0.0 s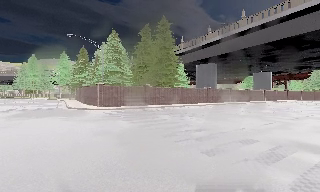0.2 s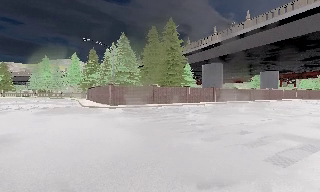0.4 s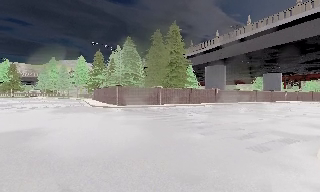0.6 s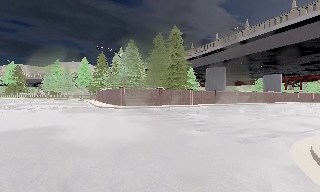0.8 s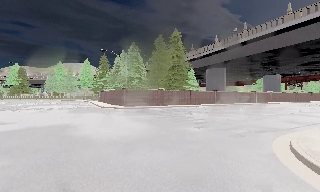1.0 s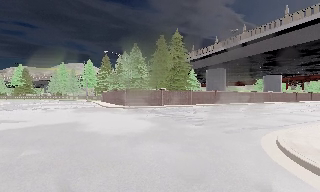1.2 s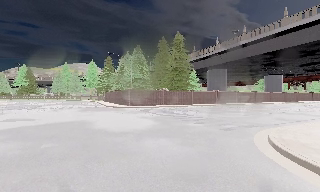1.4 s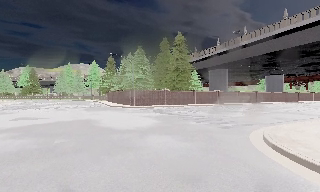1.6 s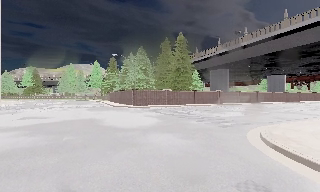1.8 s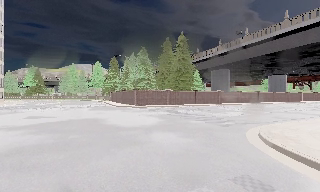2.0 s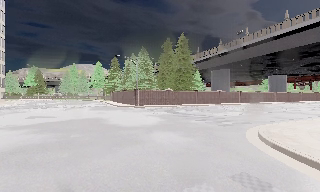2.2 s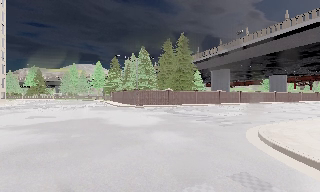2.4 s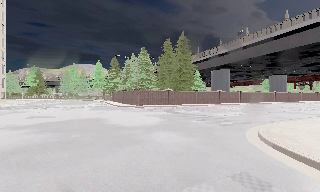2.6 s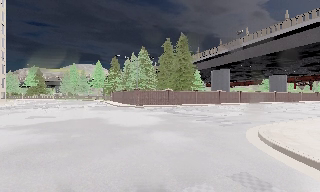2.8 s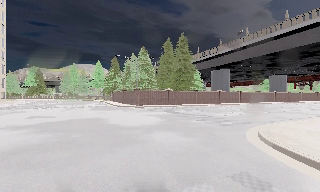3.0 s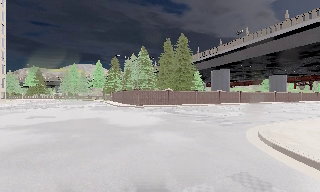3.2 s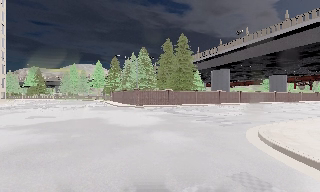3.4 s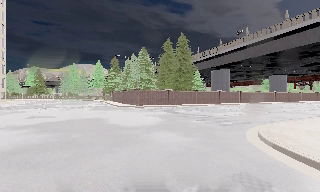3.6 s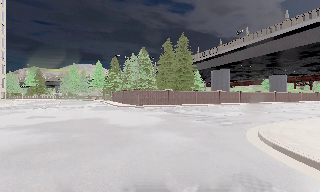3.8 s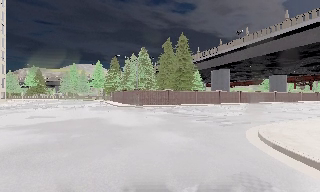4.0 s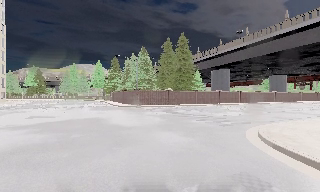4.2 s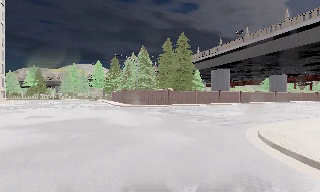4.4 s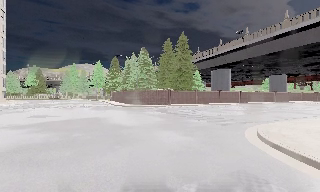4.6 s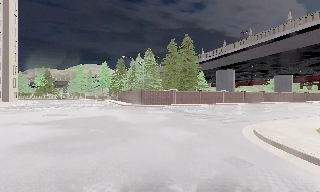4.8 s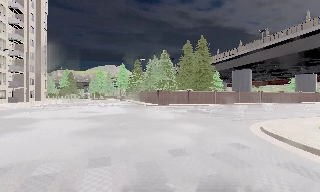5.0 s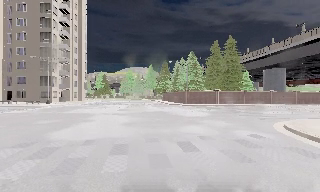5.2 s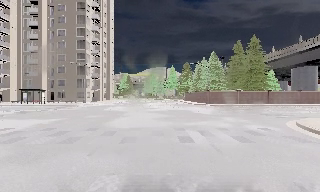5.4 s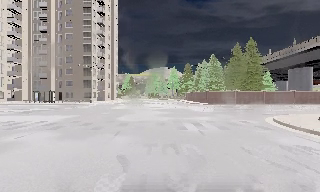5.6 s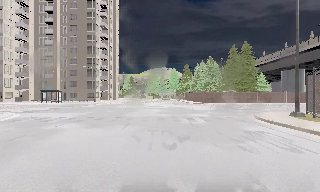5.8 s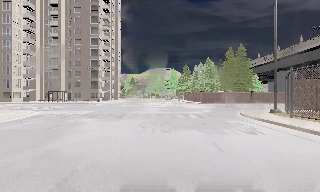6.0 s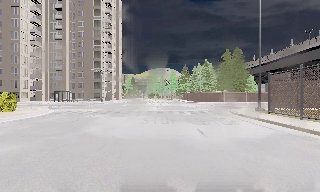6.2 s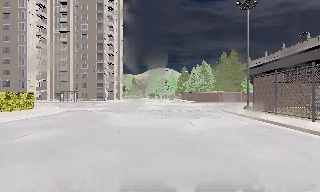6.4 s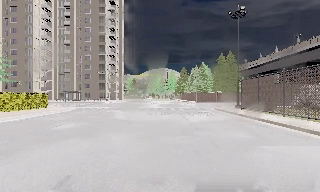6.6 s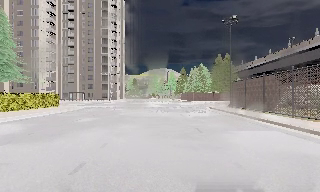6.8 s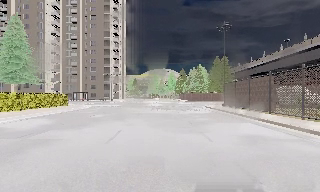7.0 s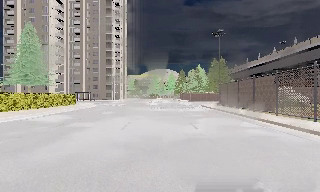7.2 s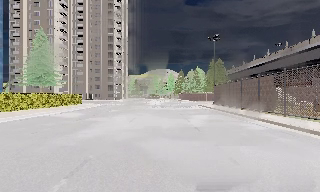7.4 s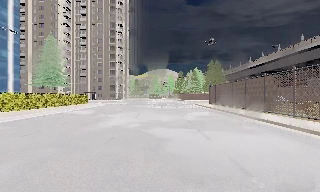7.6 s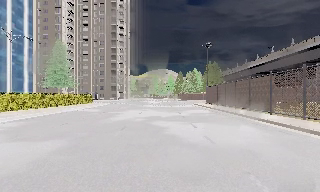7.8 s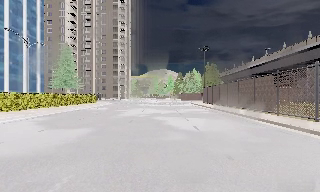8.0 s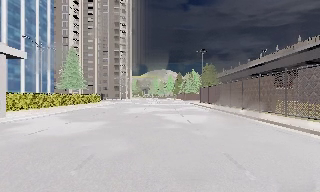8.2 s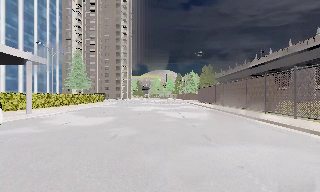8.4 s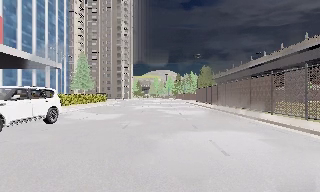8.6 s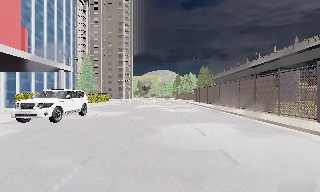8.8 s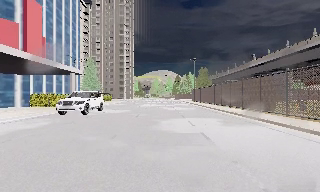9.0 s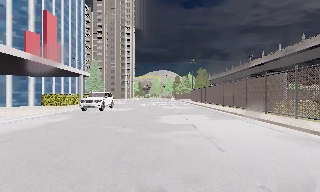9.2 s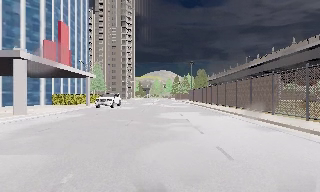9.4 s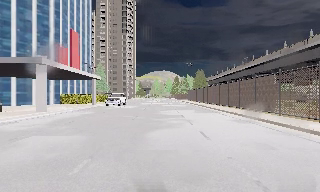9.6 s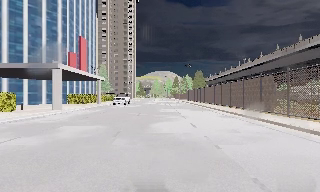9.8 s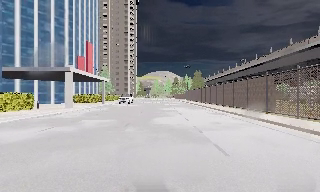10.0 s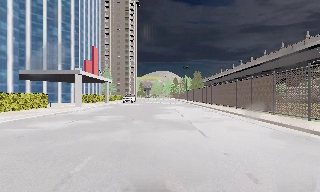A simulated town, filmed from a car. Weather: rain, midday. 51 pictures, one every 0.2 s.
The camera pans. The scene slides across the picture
to the right.
The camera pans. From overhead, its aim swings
counterclockwise.
0.0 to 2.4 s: The camera travels backward, about 6 m, so what stands in front gets smaller. It loses speed.
2.4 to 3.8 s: The camera keeps its place and its aim.
3.8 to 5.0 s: The camera pans to its left, which is counterclockwise from overhead, by about 15 degrees. It travels backward, about 4 m, so what stands in front gets smaller. It gains speed.
5.0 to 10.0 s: The camera travels backward, about 50 m, so what stands in front gets smaller.
The film runs backward here.
